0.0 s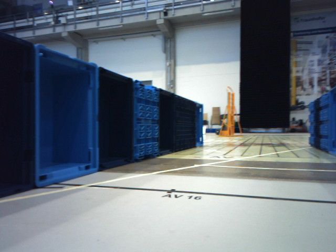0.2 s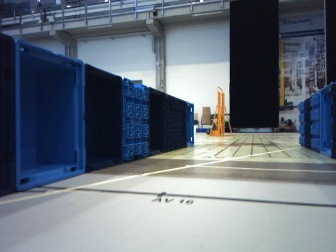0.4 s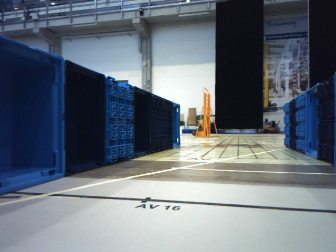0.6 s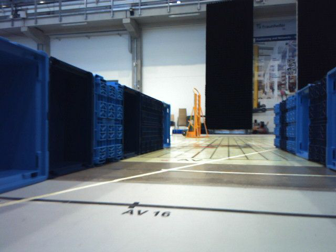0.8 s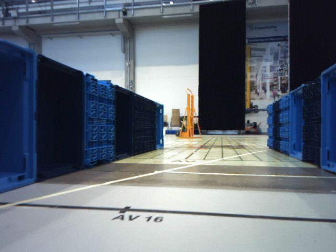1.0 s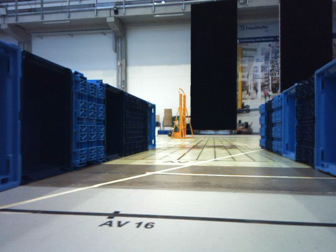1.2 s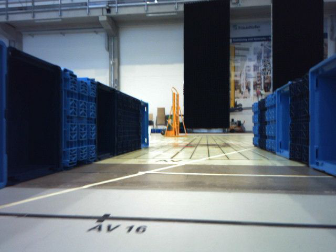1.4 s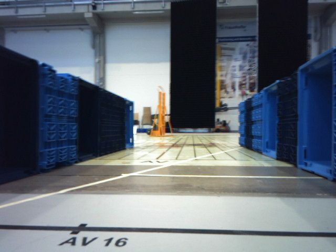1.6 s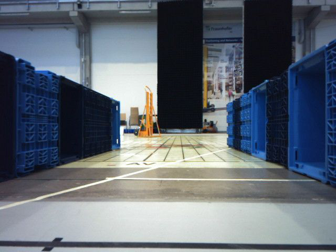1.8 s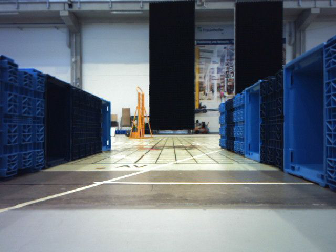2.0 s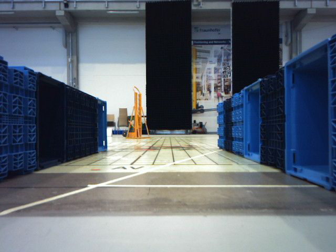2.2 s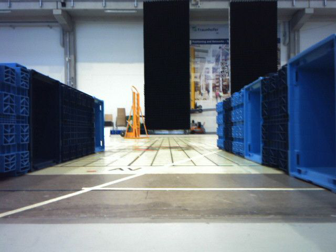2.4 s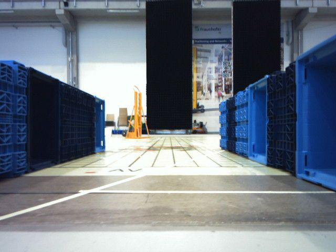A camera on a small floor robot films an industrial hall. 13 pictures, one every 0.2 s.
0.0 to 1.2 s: The camera swings to its right by about 10 degrees, and the scene slides to the left. It travels forward, about 0.2 m, so what stands in front looms larger.
1.2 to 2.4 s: The camera travels forward, about 0.3 m, so what stands in front looms larger.
The film runs forward here.
